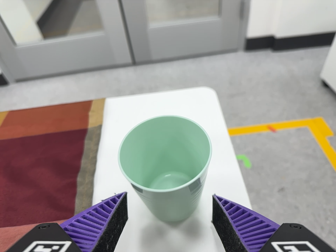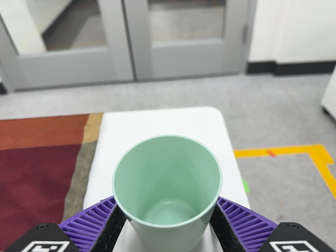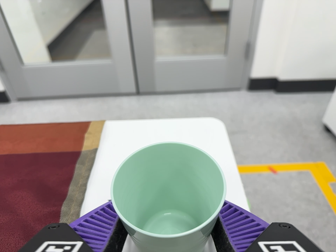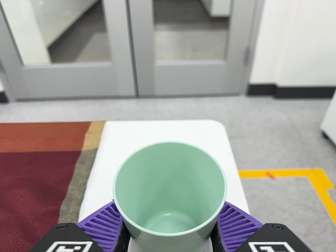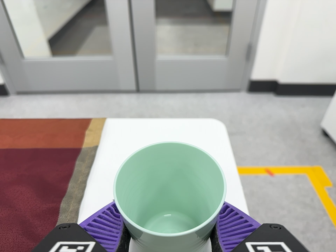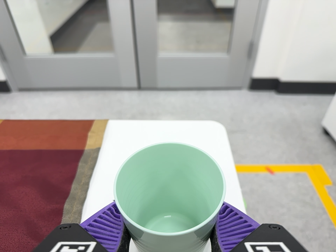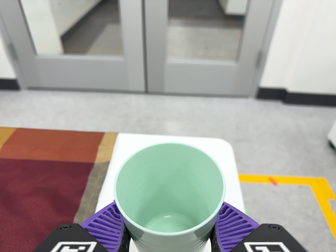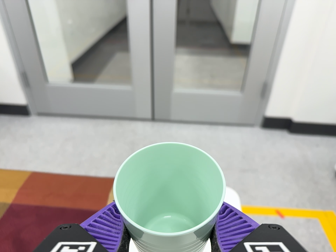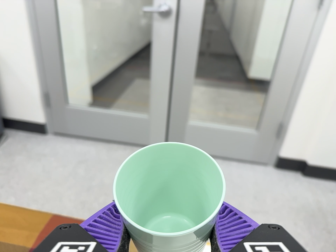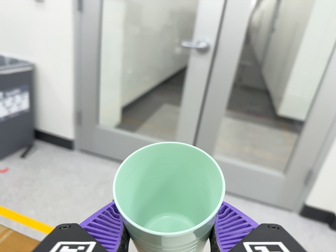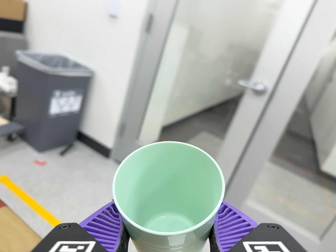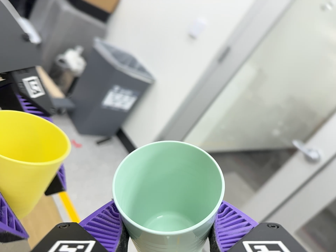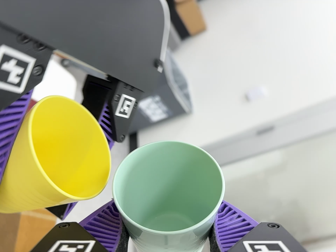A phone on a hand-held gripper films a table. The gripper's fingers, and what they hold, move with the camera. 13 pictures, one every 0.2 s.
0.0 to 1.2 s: The camera rolls about its line of sight by about 10 degrees, and the scene rotates clockwise.
1.2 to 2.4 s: The camera swings to its left by about 25 degrees, and the scene slides to the right. It travels toward the top of its view and to its left, about 34 cm, so close, fixed things drift downward. Its aim tips toward the top of its view by about 30 degrees, and the scene shifts downward. It rolls about its line of sight by about 80 degrees, and the scene rotates clockwise.
The film runs backward here.
